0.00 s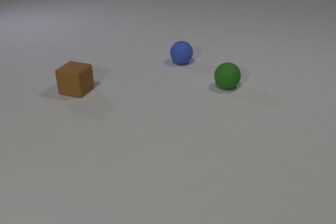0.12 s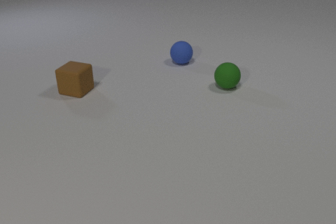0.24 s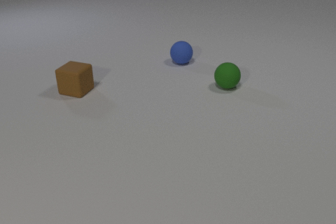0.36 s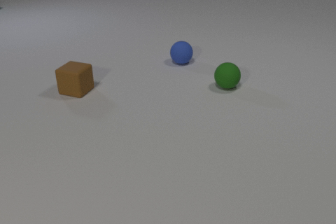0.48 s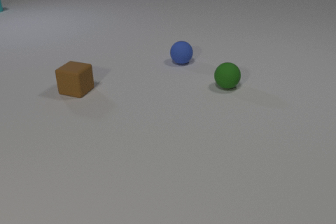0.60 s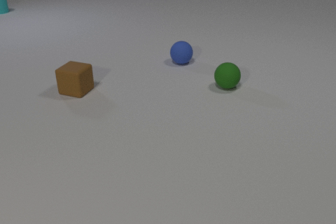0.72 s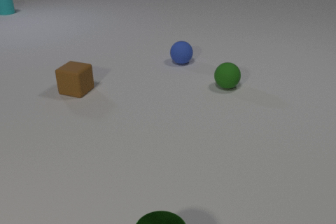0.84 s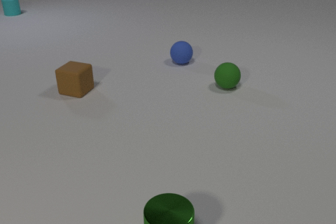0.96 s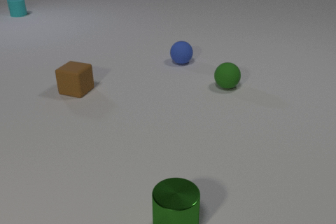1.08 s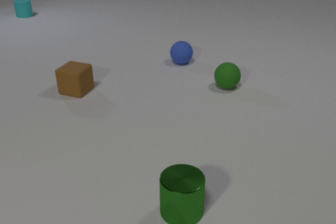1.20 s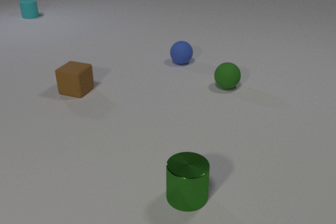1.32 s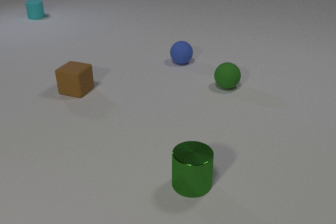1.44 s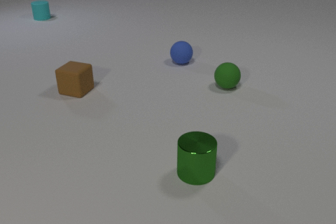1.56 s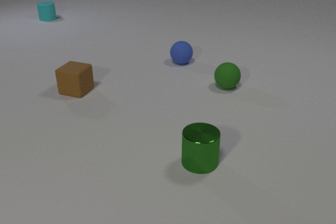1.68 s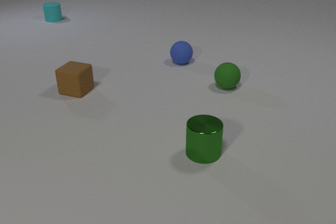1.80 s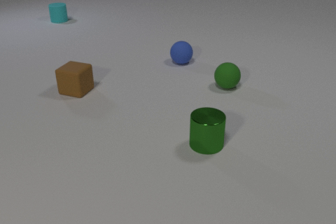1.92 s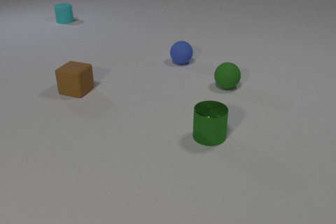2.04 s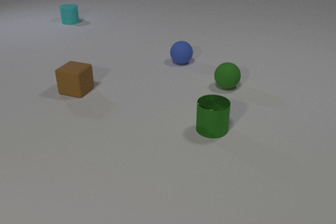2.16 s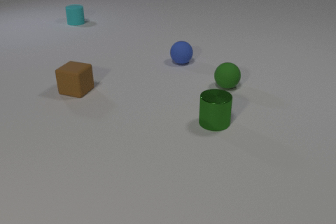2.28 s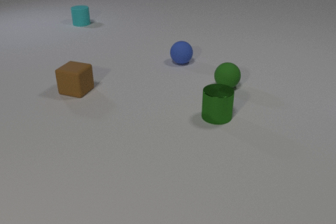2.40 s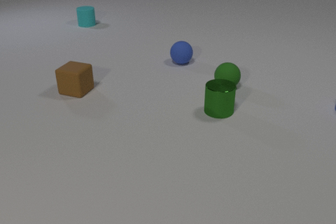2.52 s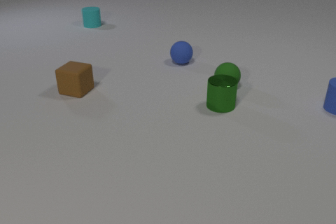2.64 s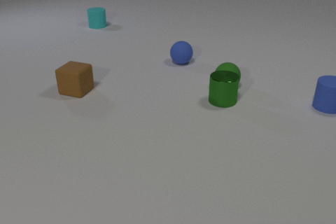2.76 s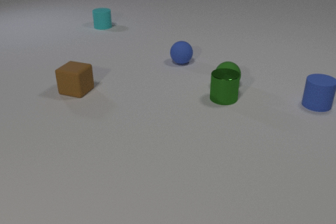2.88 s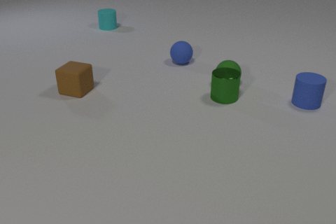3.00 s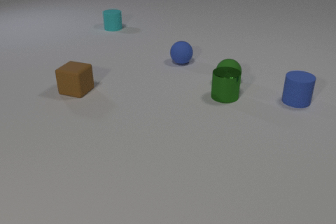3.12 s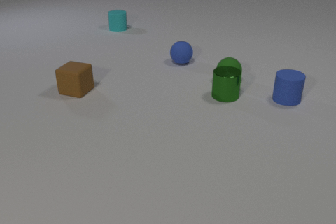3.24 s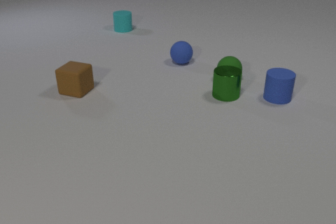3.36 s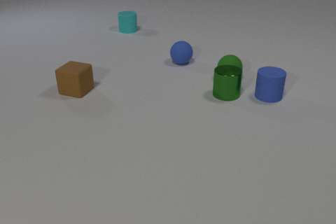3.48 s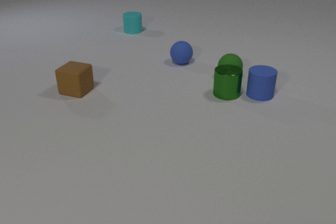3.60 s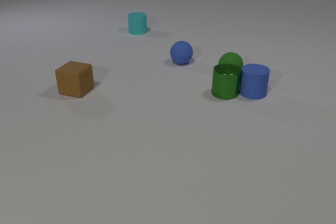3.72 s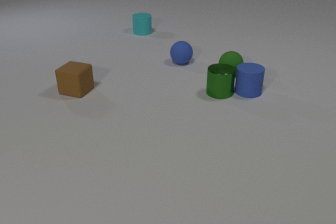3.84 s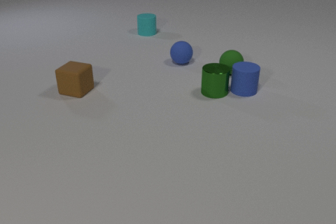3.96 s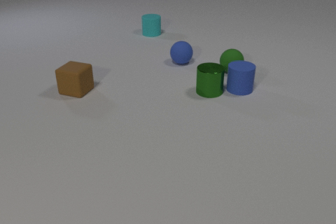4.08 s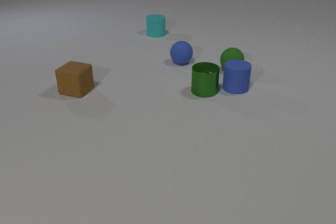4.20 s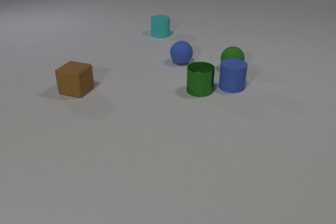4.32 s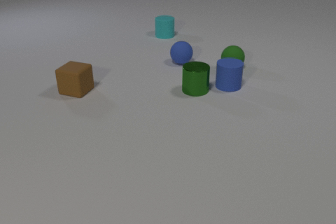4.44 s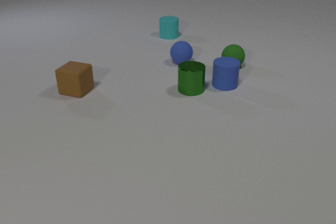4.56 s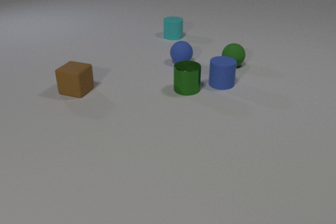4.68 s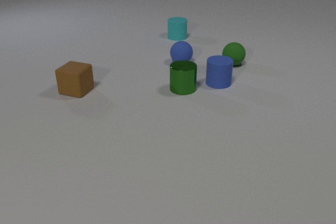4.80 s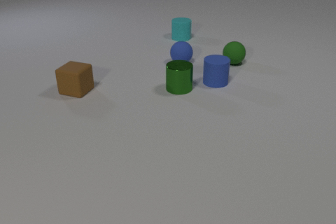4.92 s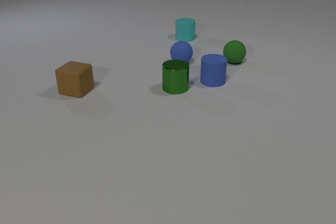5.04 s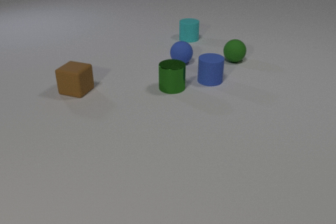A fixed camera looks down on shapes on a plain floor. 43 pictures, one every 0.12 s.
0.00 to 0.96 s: The green metal cylinder comes in at the bottom edge, slides away from the camera. The cyan rubber cylinder comes in at the left edge, slides toward the camera and to the right.
0.96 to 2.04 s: The green metal cylinder slides away from the camera. The cyan rubber cylinder slides to the right and toward the camera.
2.04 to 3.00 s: The green metal cylinder slides away from the camera. The green rubber sphere rolls away from the camera. The blue rubber cylinder comes in at the right edge, slides to the left. The cyan rubber cylinder slides to the right and toward the camera. The green metal cylinder and the green rubber sphere collide.
3.00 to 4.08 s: The green metal cylinder slides to the left and away from the camera. The green rubber sphere rolls away from the camera. The blue rubber cylinder slides to the left. The cyan rubber cylinder slides to the right and toward the camera. The green metal cylinder and the blue rubber cylinder collide.
4.08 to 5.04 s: The green metal cylinder slides to the left. The green rubber sphere rolls away from the camera. The blue rubber cylinder slides to the left and away from the camera. The cyan rubber cylinder slides to the right and toward the camera.
What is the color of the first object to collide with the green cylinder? green.
Are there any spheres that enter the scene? no.
What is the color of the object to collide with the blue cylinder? green.
